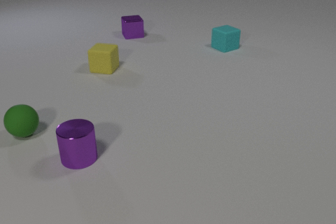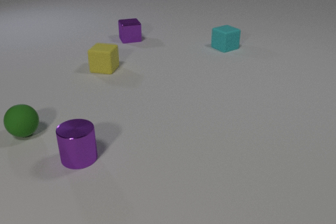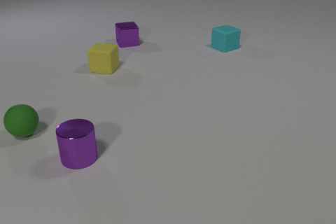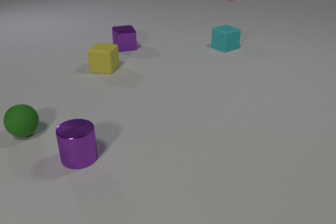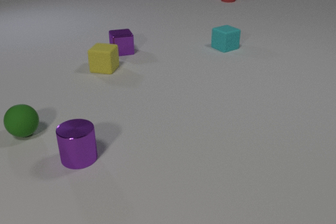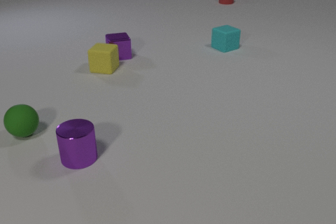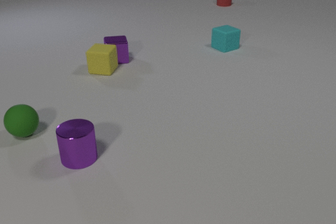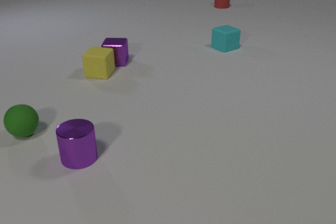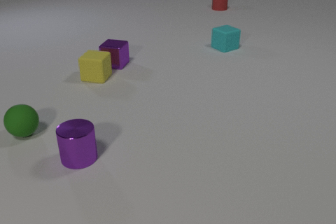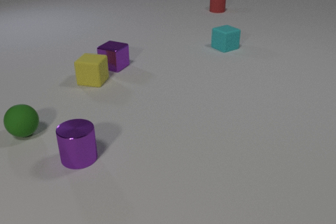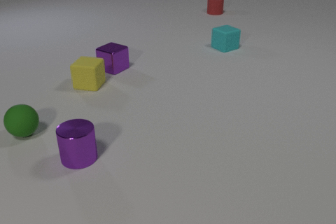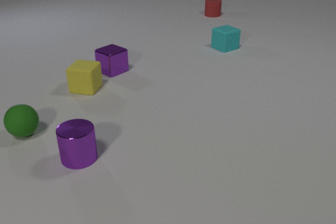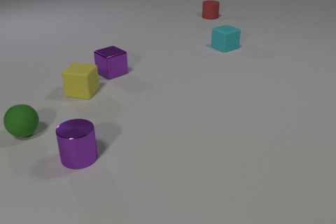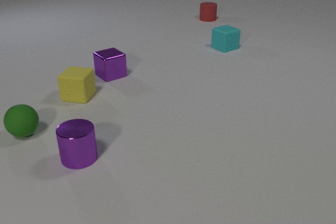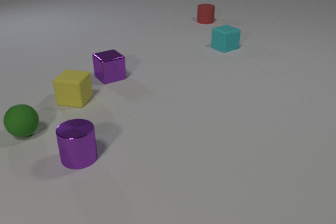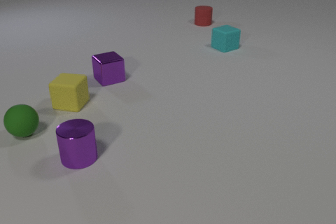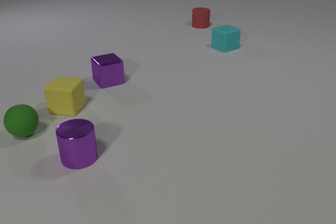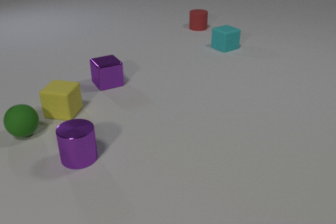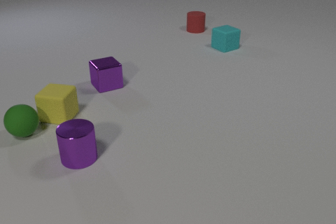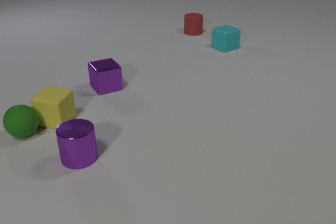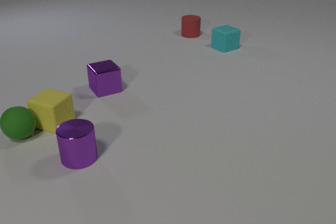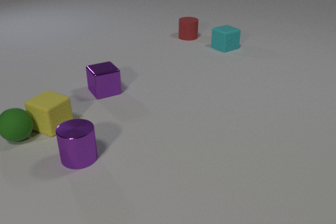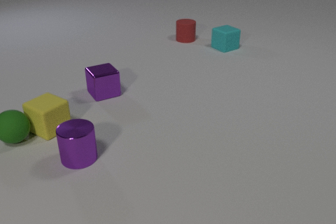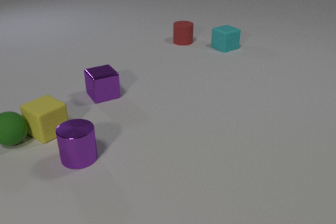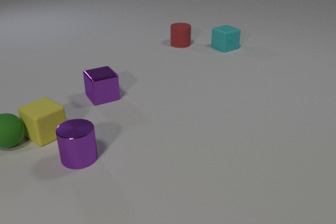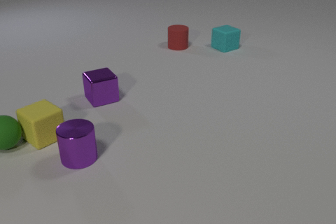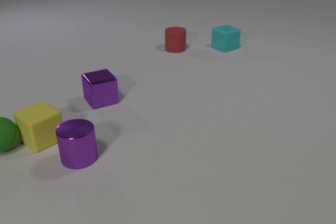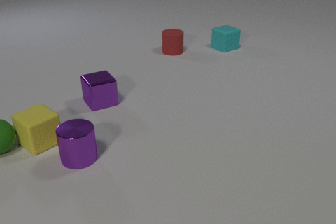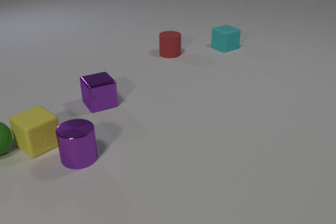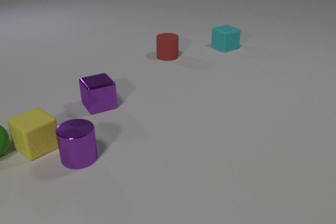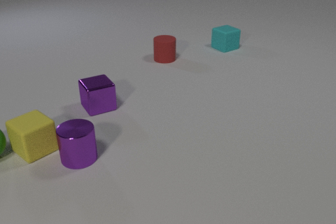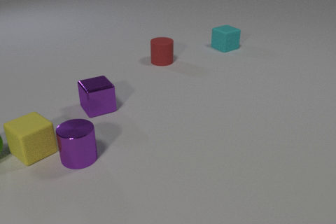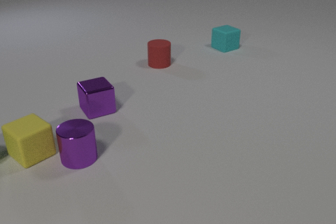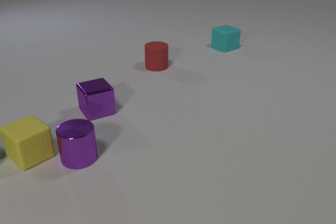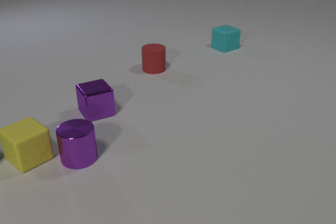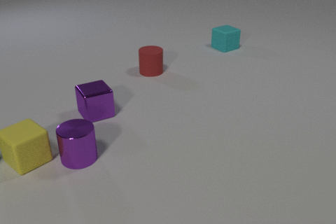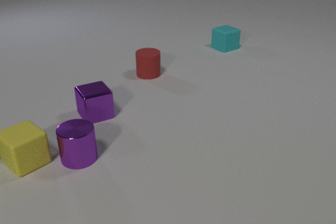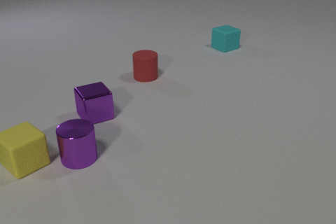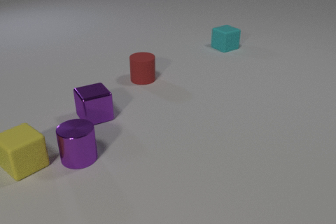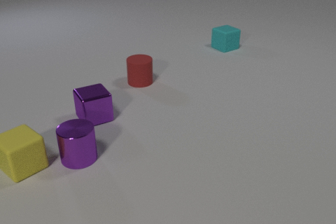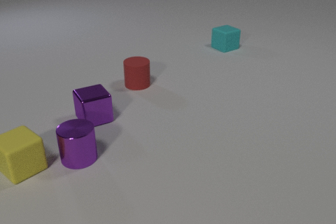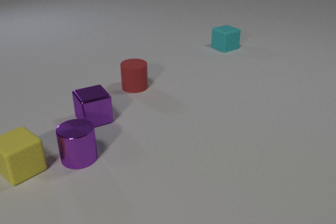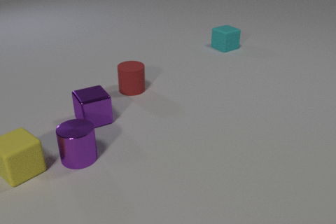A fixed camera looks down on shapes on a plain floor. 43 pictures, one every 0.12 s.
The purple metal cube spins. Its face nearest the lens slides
to the left.
The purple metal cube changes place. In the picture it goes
toward the camera.
0.00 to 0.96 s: The purple metal cube slides toward the camera, spins clockwise seen from above by about 30 degrees, its near face sliding to the left. The yellow rubber cube slides toward the camera and to the left. The red rubber cylinder comes in at the top edge, slides toward the camera. The purple metal cube and the yellow rubber cube collide.
0.96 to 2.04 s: The purple metal cube slides toward the camera, spins clockwise seen from above by about 45 degrees, its near face sliding to the left. The yellow rubber cube slides toward the camera and to the left. The red rubber cylinder slides toward the camera.
2.04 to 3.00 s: The purple metal cube slides toward the camera. The yellow rubber cube slides toward the camera and to the left, spins so that its near face slides to the left, clockwise seen from above. The red rubber cylinder slides toward the camera. The green rubber sphere rolls to the left and toward the camera. The yellow rubber cube and the green rubber sphere collide.
3.00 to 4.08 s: The purple metal cube slides toward the camera. The yellow rubber cube slides toward the camera and to the left. The red rubber cylinder slides toward the camera. The green rubber sphere rolls to the left and toward the camera, leaves at the left edge.
4.08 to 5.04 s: The purple metal cube slides toward the camera. The yellow rubber cube slides toward the camera and to the left. The red rubber cylinder slides toward the camera and to the left.
What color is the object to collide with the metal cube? yellow.
What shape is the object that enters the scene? cylinder.
How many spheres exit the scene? 1.
